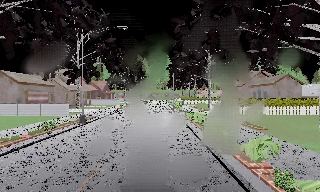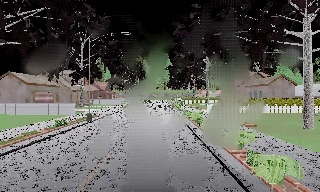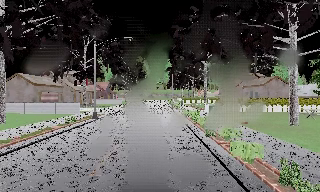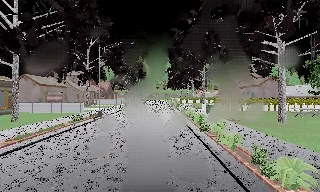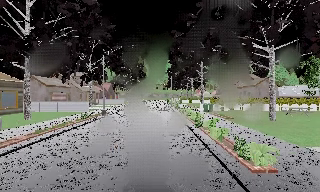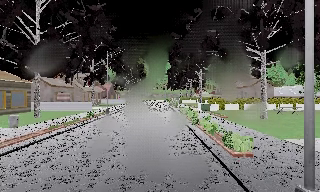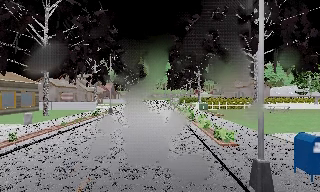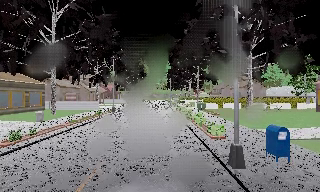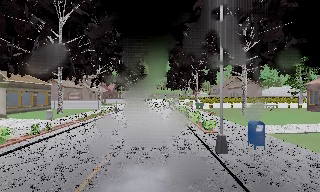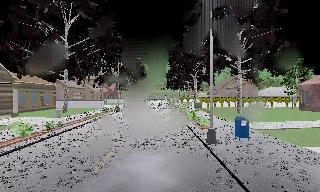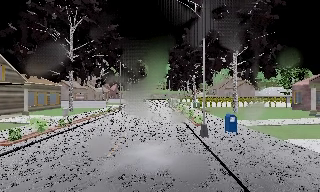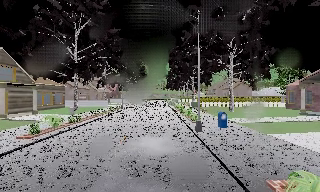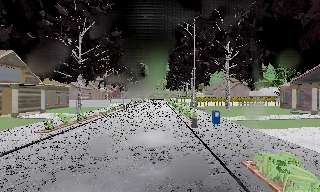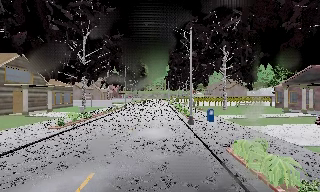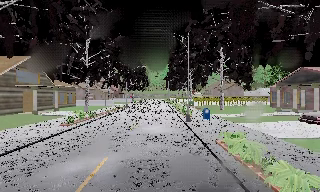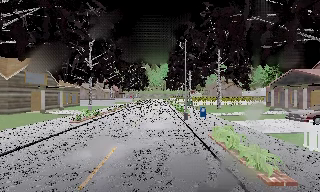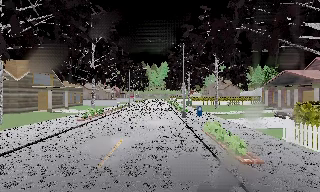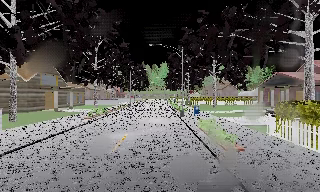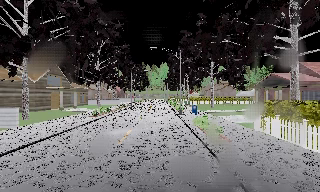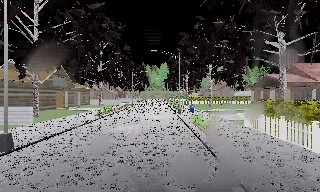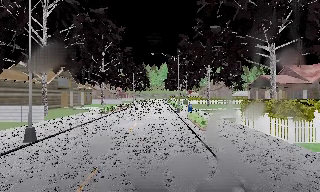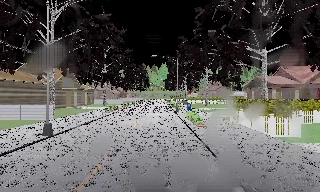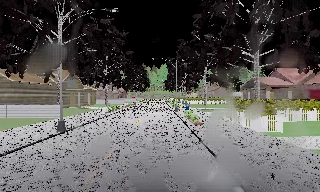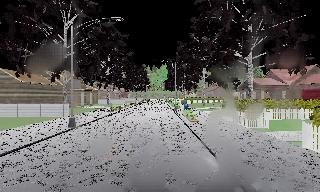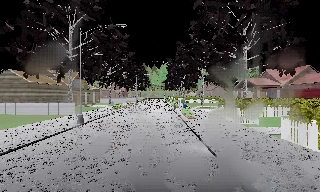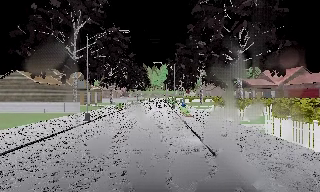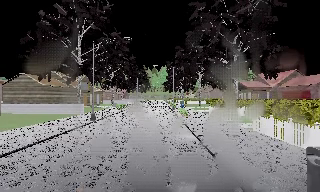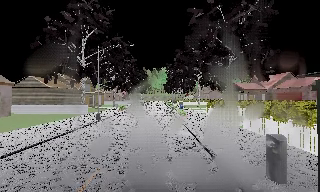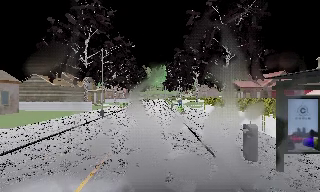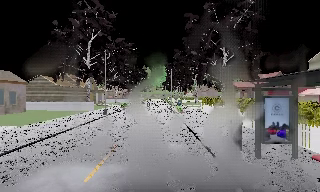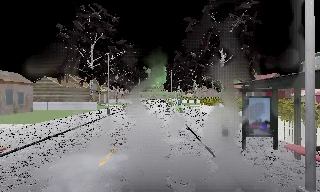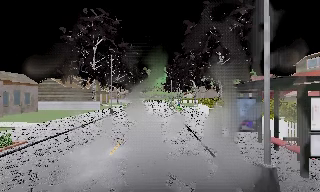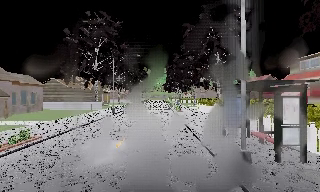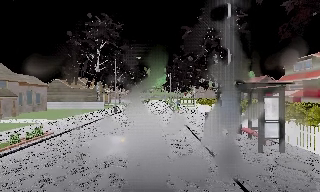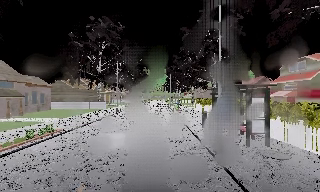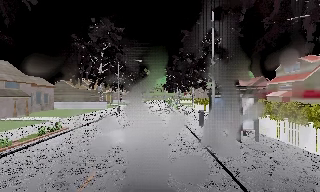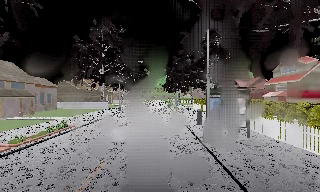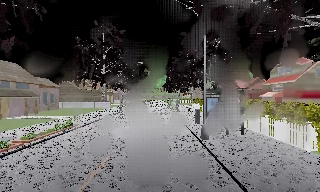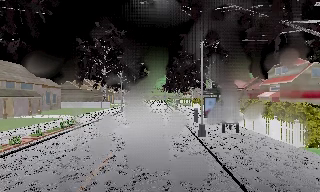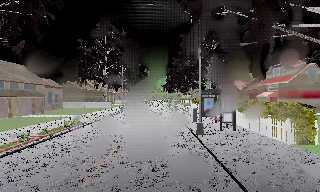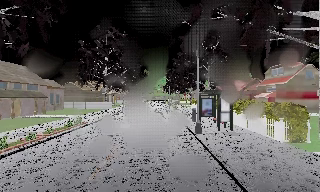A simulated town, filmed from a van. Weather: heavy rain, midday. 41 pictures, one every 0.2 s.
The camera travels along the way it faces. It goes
backward.
0.0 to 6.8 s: The camera travels backward, about 40 m, so what stands in front gets smaller.
6.8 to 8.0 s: The camera travels backward, about 3.5 m, so what stands in front gets smaller. It loses speed.
The film runs backward here.
